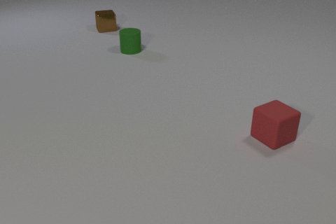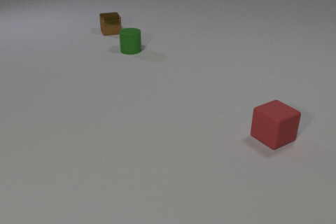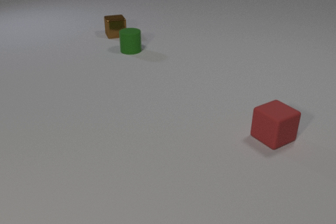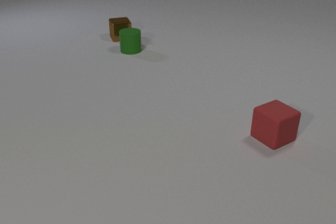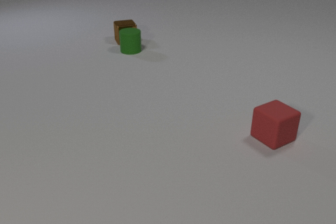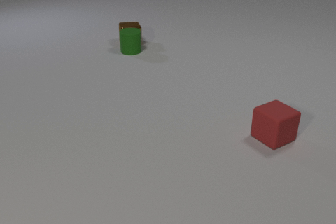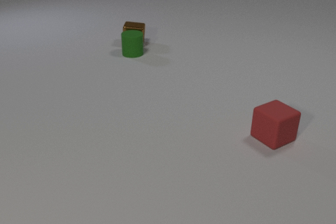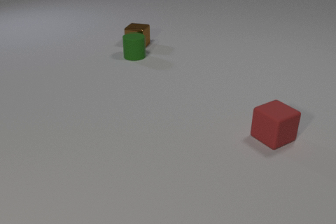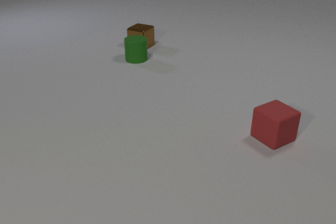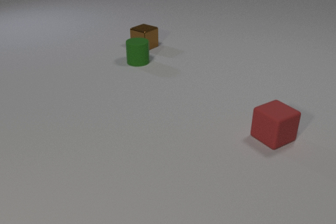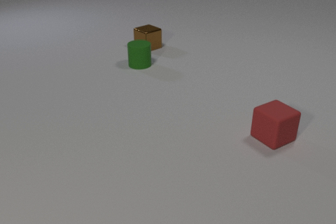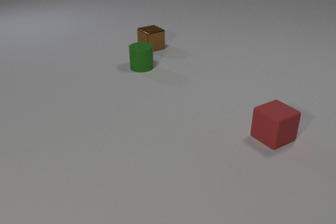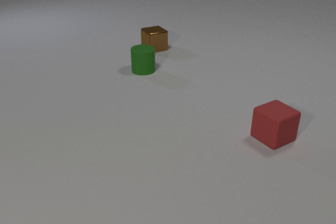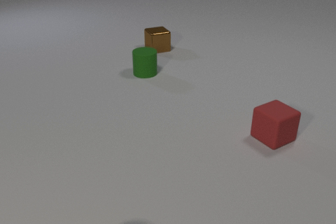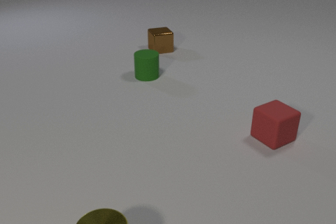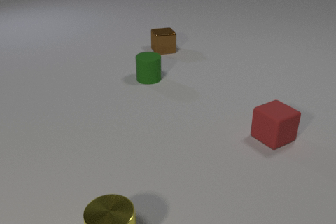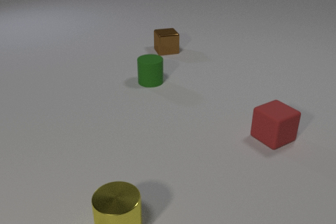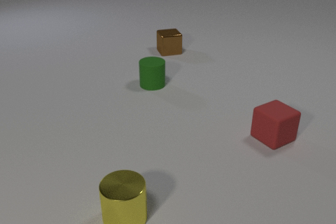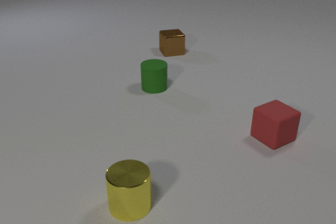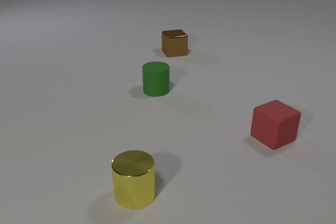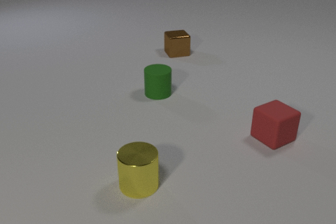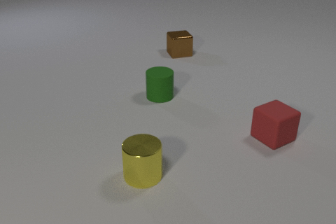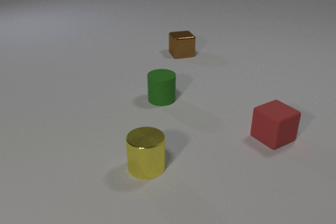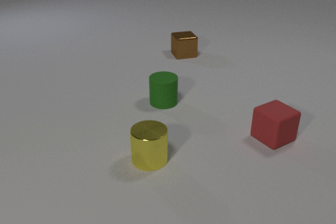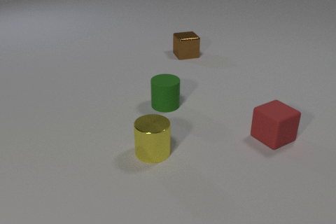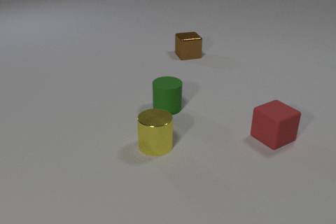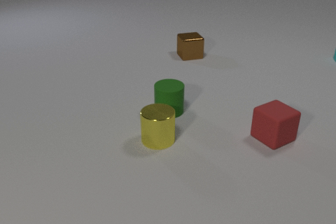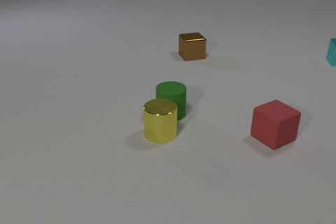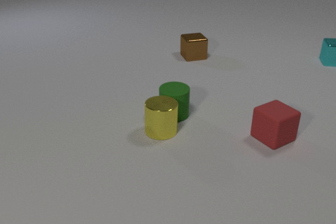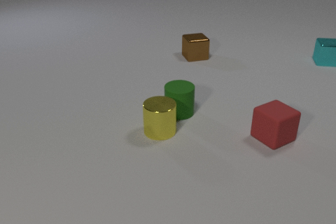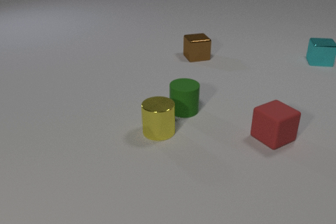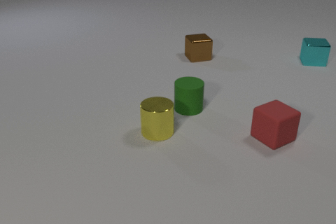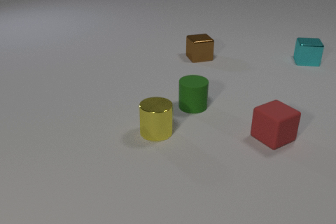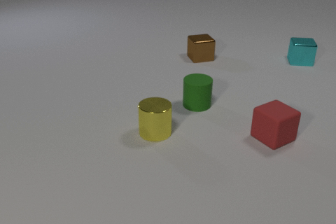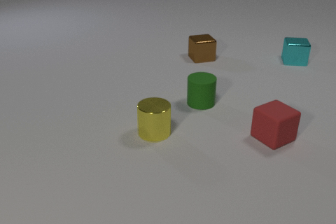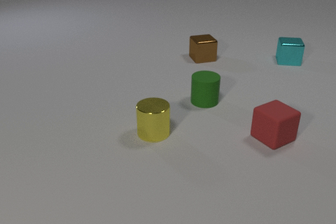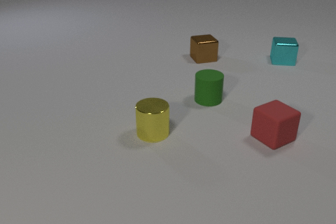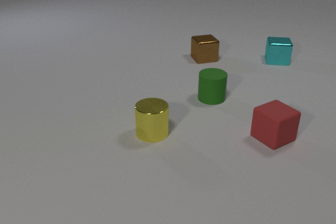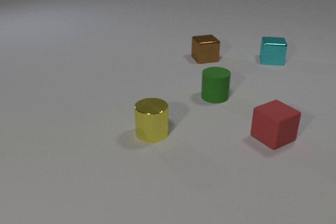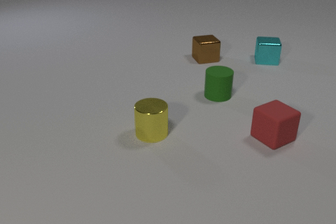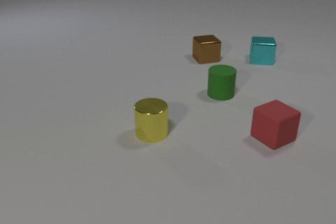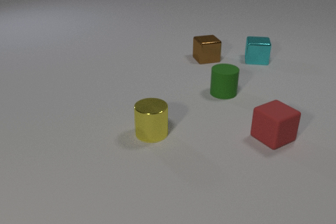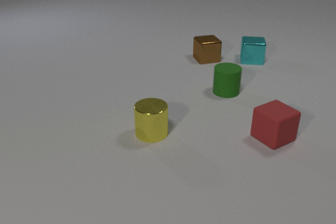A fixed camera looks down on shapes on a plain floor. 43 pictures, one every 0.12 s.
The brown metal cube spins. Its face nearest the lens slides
to the left.
The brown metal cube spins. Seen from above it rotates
clockwise.
0.00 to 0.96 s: The brown metal cube slides toward the camera and to the right, spins so that its near face slides to the left, clockwise seen from above. The green rubber cylinder slides toward the camera. The brown metal cube and the green rubber cylinder collide.
0.96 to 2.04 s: The brown metal cube slides to the right and toward the camera, spins so that its near face slides to the left, clockwise seen from above. The green rubber cylinder slides toward the camera. The yellow metal cylinder comes in at the bottom edge, slides away from the camera.
2.04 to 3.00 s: The brown metal cube slides to the right and toward the camera. The green rubber cylinder slides toward the camera. The yellow metal cylinder slides away from the camera.
3.00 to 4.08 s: The brown metal cube slides to the right and toward the camera. The green rubber cylinder slides to the right. The cyan metal cube comes in at the right edge, slides to the left. The yellow metal cylinder slides away from the camera. The green rubber cylinder and the yellow metal cylinder collide.
4.08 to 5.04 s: The brown metal cube slides to the right. The green rubber cylinder slides away from the camera and to the right. The cyan metal cube slides to the left.
What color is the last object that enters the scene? cyan.
How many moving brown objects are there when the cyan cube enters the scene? 1.
How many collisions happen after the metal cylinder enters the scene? 1.
